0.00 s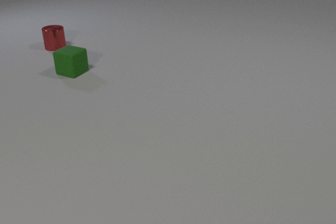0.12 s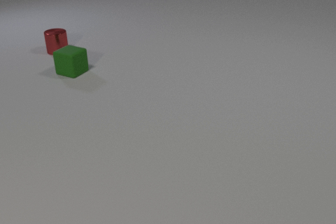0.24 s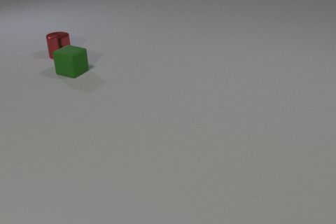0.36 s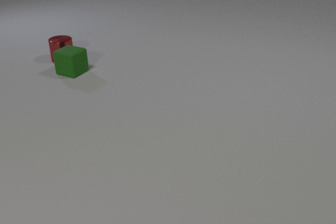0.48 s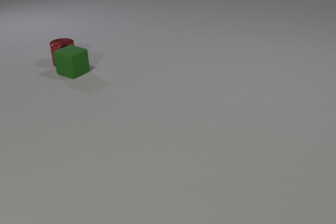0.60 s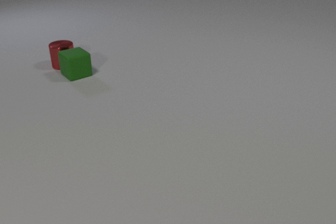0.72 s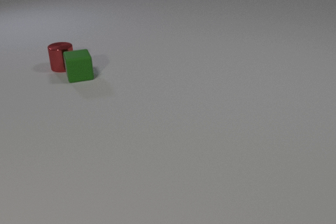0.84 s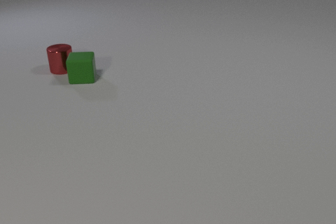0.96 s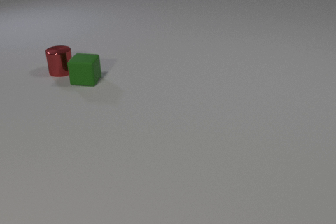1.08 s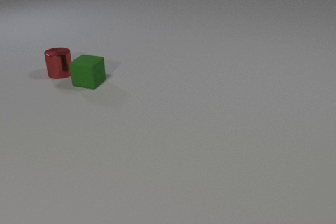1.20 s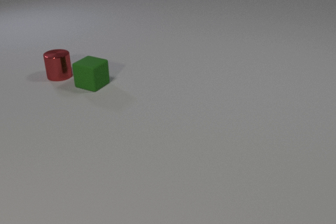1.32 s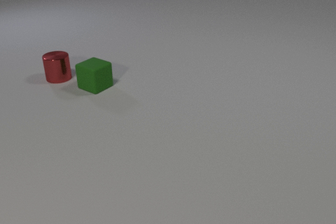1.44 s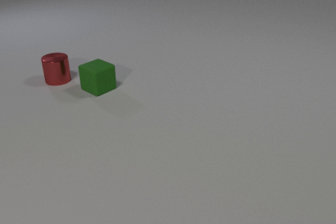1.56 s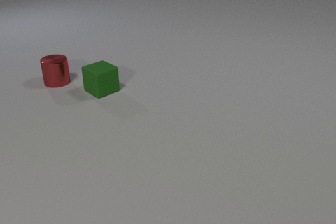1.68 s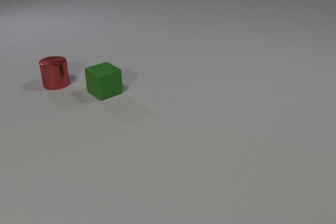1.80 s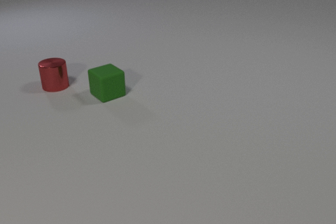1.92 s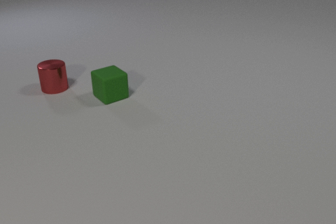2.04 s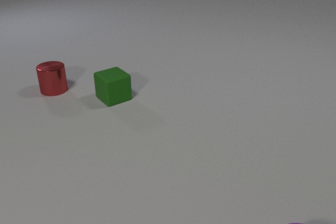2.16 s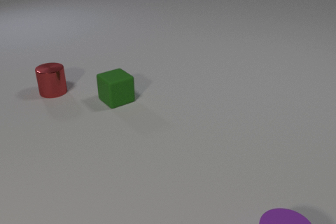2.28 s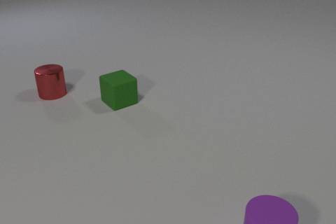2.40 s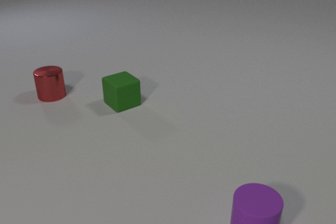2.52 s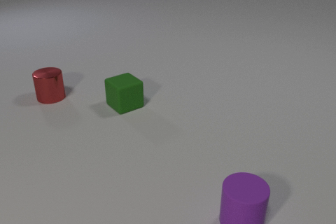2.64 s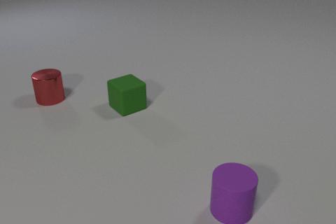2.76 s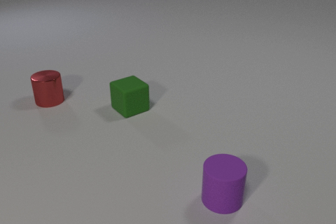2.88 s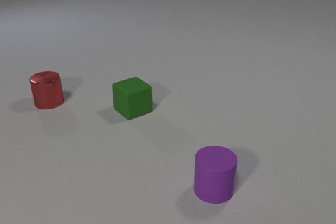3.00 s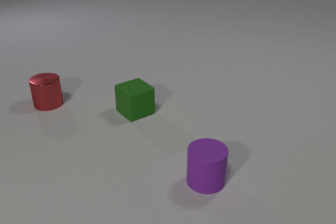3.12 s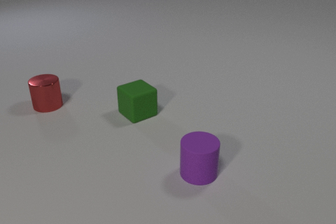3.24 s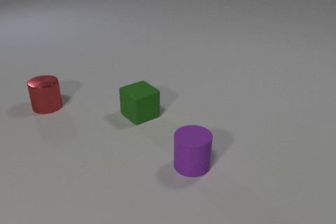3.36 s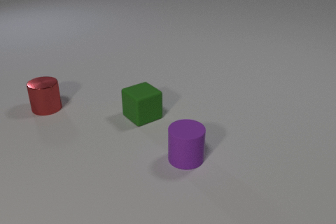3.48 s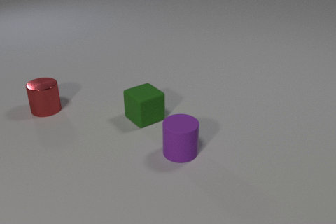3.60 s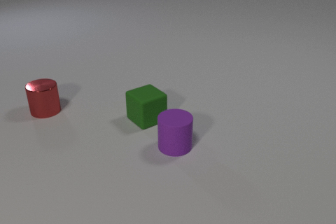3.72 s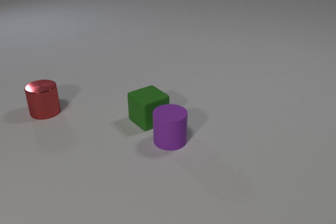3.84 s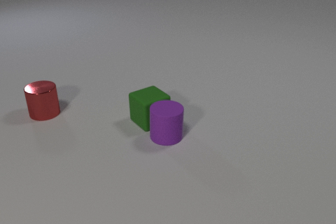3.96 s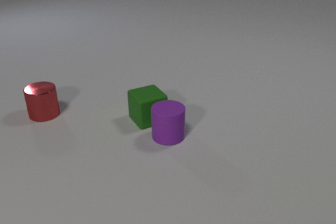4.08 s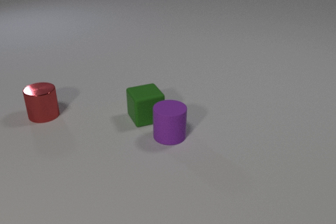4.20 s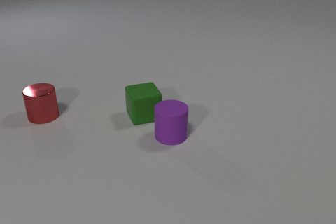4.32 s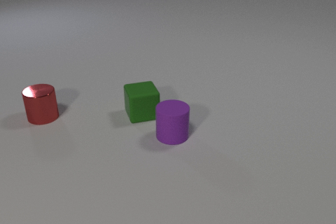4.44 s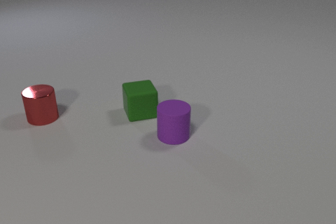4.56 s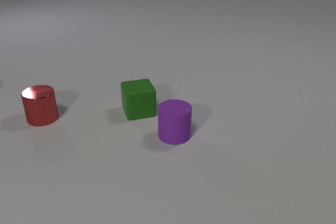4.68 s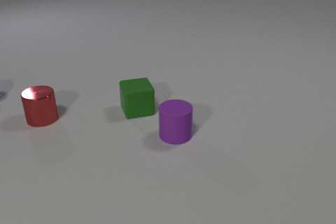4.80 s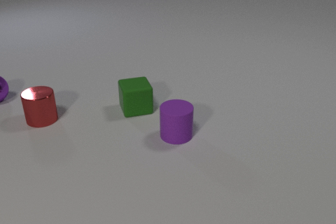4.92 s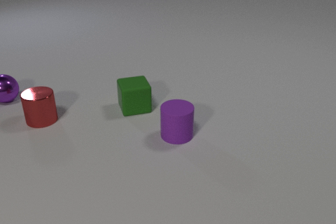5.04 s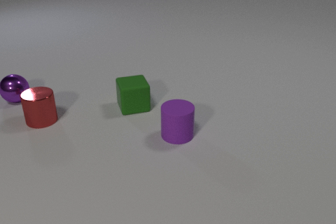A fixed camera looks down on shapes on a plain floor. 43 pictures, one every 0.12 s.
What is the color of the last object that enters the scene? purple.
How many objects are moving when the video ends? 4.
Are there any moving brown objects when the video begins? no.
0.00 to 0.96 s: The red metal cylinder slides toward the camera. The green rubber cube slides toward the camera and to the right, spins so that its near face slides to the left, clockwise seen from above. The red metal cylinder and the green rubber cube collide.
0.96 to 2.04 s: The red metal cylinder slides toward the camera. The green rubber cube slides toward the camera and to the right, spins clockwise seen from above by about 45 degrees, its near face sliding to the left.
2.04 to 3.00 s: The red metal cylinder slides toward the camera. The green rubber cube slides toward the camera and to the right. The purple rubber cylinder slides away from the camera and to the left.
3.00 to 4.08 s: The red metal cylinder slides toward the camera. The green rubber cube slides toward the camera and to the right. The purple rubber cylinder slides away from the camera and to the left. The green rubber cube and the purple rubber cylinder collide.
4.08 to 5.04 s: The red metal cylinder slides toward the camera. The green rubber cube slides away from the camera and to the left. The purple rubber cylinder slides to the right. The purple metal sphere comes in at the left edge, rolls to the right and toward the camera.
